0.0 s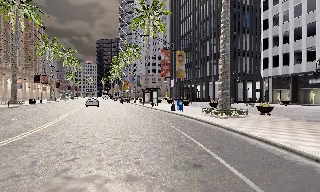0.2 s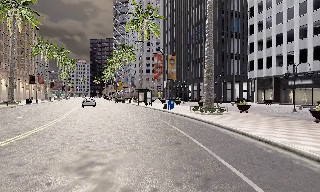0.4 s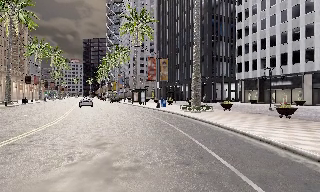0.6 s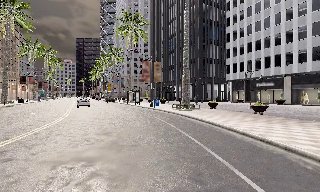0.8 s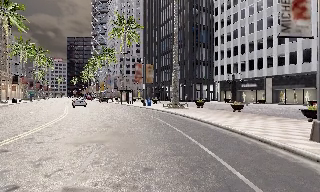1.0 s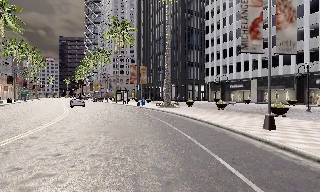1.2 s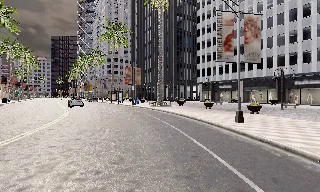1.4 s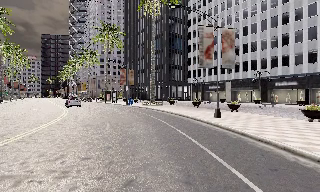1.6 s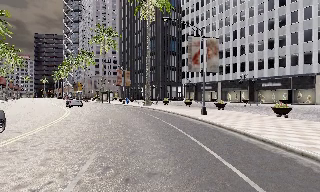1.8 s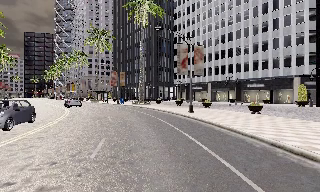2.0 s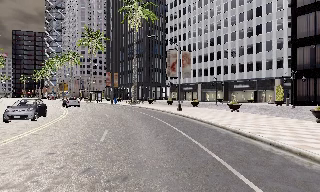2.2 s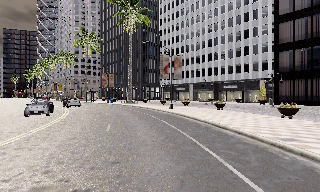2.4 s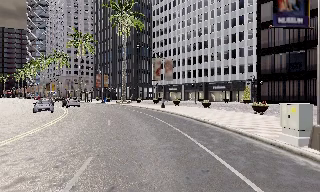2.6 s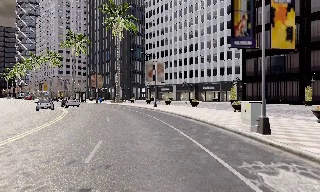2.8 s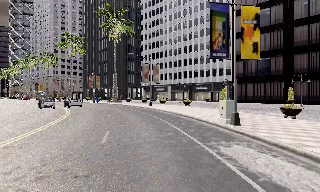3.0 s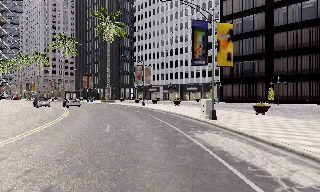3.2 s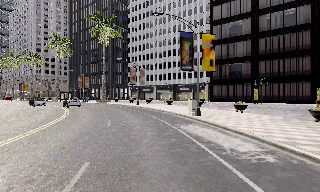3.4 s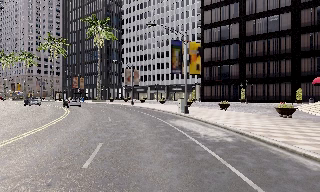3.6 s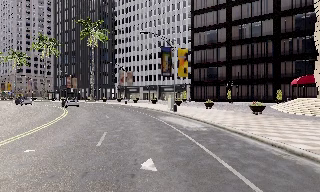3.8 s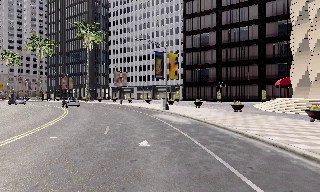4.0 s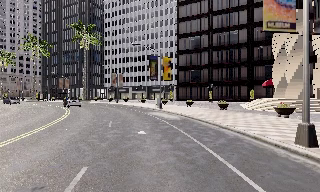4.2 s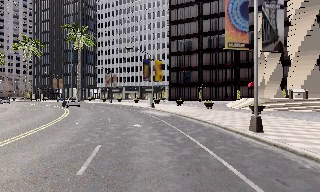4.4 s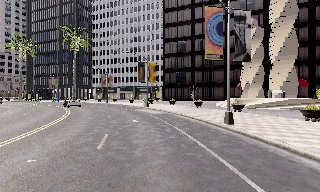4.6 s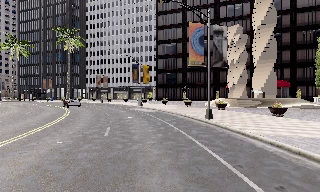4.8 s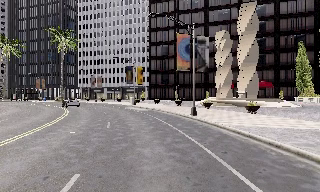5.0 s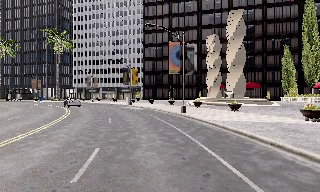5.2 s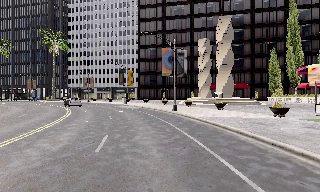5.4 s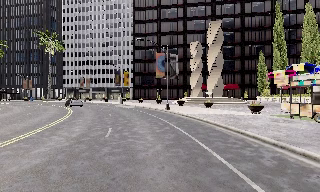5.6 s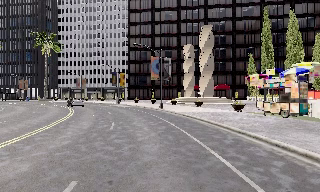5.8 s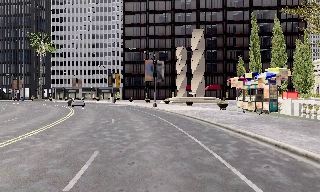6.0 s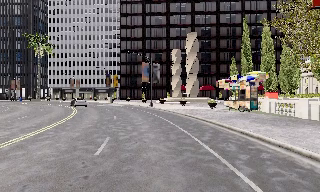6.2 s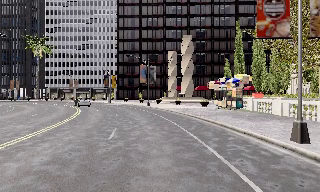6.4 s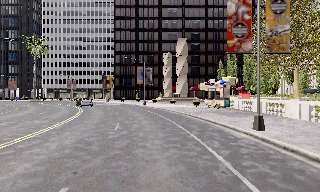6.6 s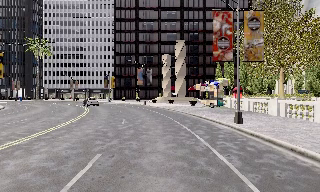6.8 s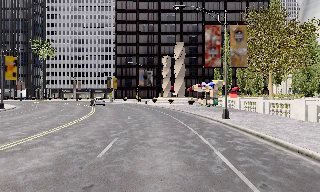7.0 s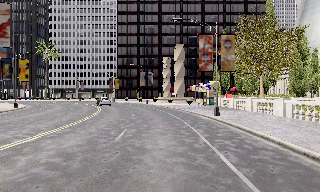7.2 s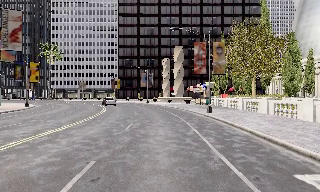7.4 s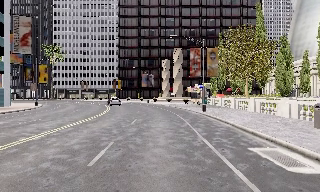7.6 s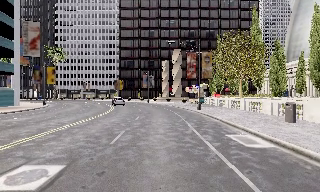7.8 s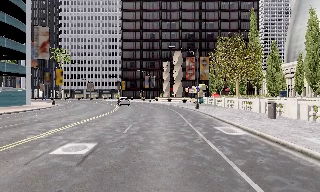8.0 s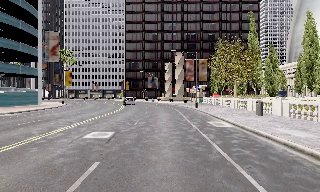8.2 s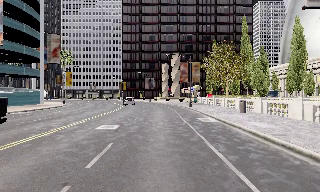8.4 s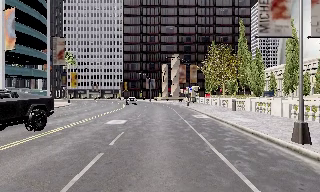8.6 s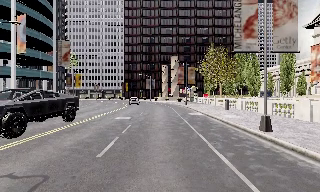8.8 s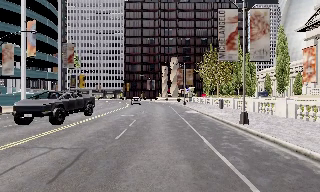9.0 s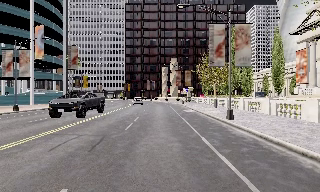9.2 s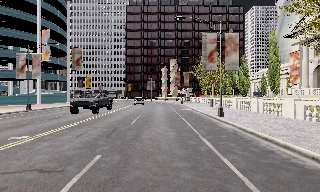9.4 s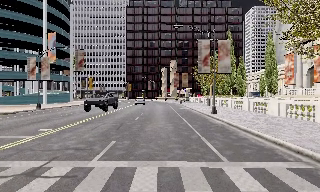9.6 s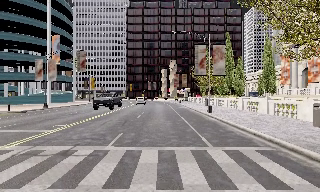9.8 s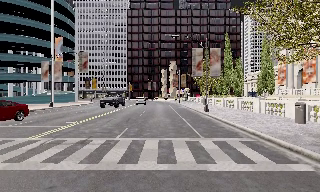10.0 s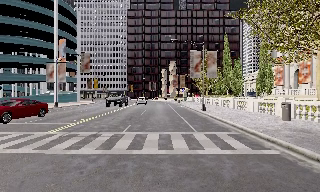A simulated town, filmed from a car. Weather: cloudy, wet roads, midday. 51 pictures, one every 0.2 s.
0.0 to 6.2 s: The scene slides to the left, as the camera pans about 70 degrees to its right. It travels backward, about 55 m.
6.2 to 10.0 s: The camera travels backward, about 30 m, so what stands in front gets smaller.
The film runs backward here.
